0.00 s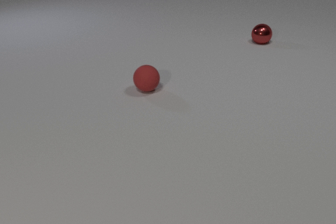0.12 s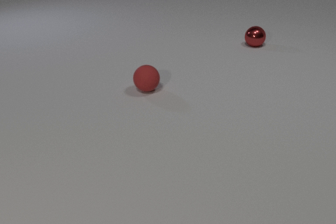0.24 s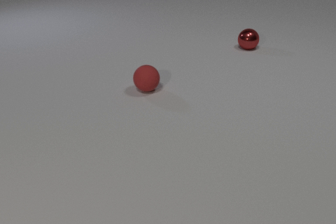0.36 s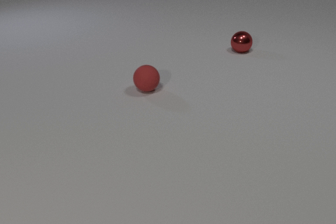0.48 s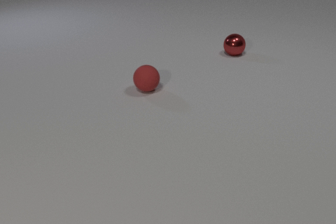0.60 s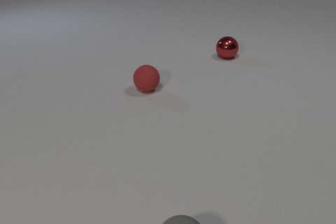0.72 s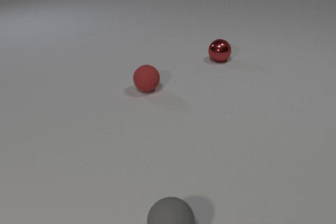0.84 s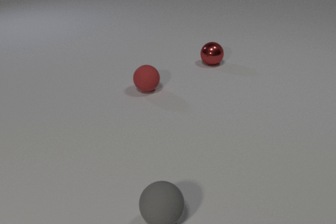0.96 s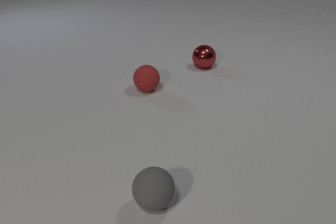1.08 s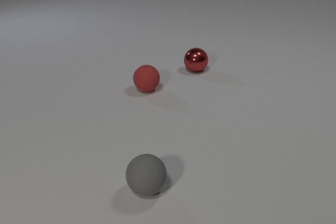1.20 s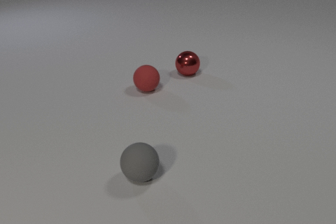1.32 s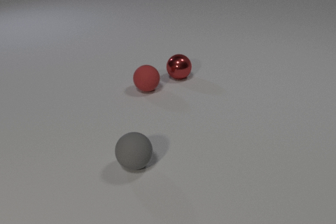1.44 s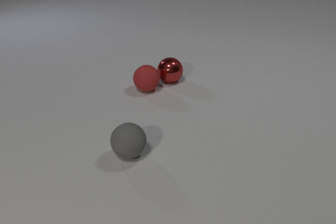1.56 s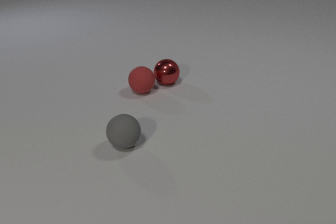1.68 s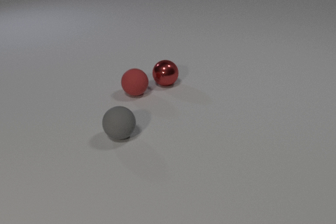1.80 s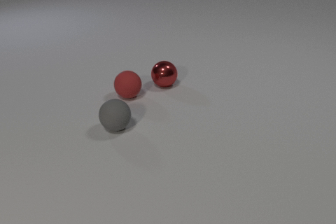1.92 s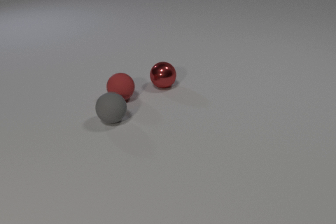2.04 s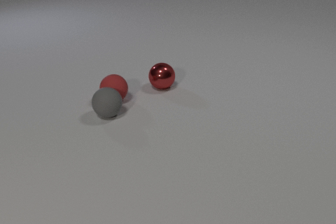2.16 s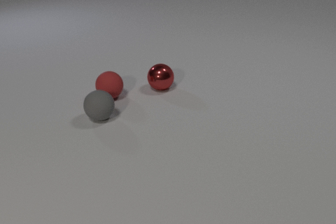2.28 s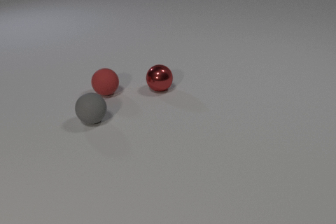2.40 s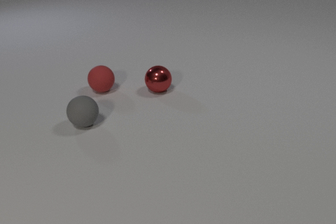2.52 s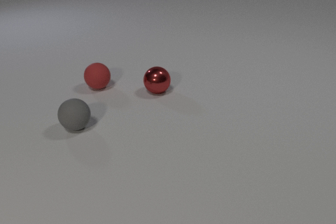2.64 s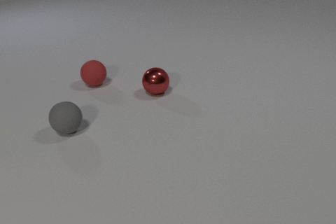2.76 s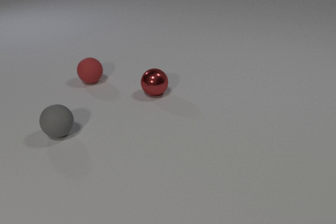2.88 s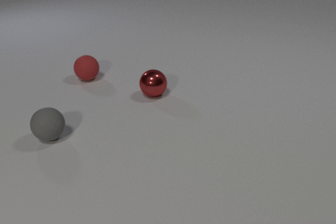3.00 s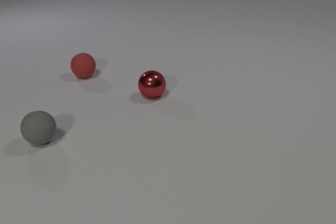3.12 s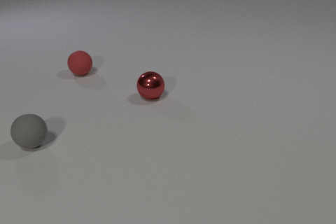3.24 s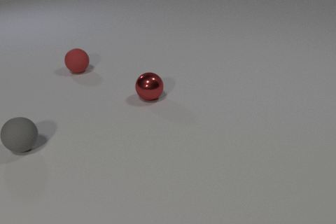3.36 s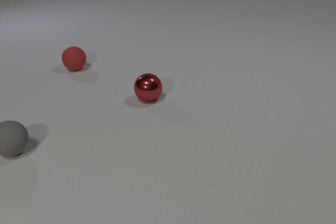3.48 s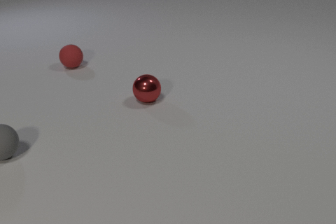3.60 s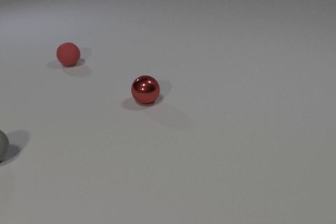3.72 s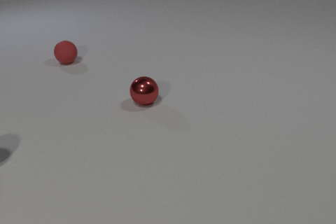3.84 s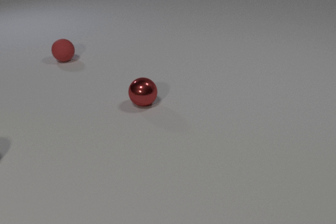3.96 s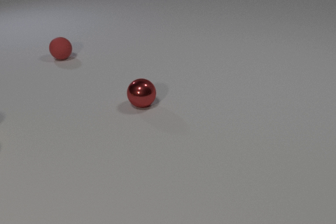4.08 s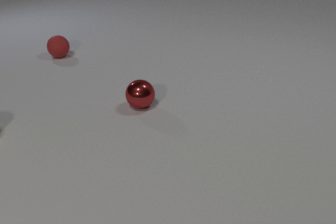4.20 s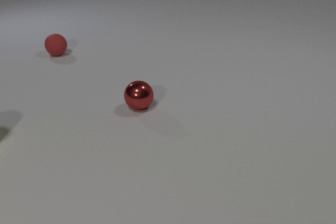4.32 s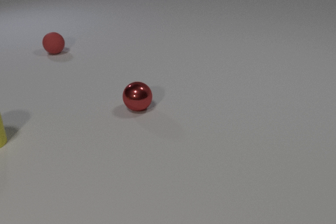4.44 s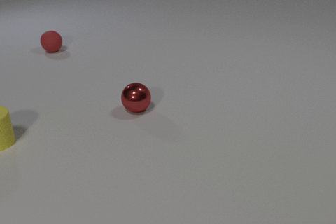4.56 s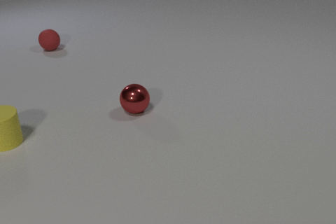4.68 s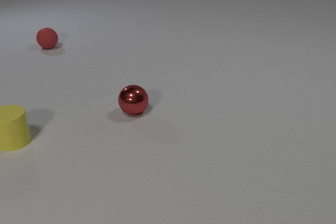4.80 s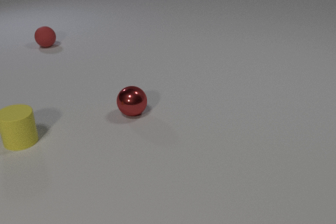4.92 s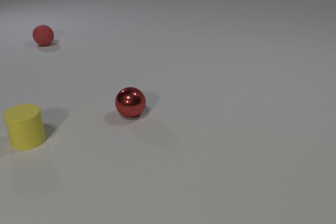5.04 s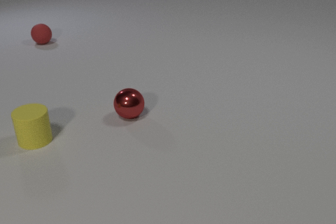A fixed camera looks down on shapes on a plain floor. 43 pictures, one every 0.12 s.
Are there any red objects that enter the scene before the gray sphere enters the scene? no.
What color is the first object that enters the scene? gray.
What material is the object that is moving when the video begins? metal.
0.00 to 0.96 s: The red metal sphere rolls toward the camera and to the left. The gray rubber sphere comes in at the bottom edge, rolls away from the camera and to the left.
0.96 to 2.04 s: The red metal sphere rolls toward the camera and to the left. The red rubber sphere rolls to the left and toward the camera. The gray rubber sphere rolls away from the camera. The red metal sphere and the red rubber sphere collide. The red rubber sphere and the gray rubber sphere collide.
2.04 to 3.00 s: The red metal sphere rolls toward the camera and to the left. The red rubber sphere rolls away from the camera and to the left. The gray rubber sphere rolls to the left and toward the camera.
3.00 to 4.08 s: The red metal sphere rolls toward the camera and to the left. The red rubber sphere rolls away from the camera and to the left. The gray rubber sphere rolls to the left, leaves at the left edge.
4.08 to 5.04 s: The red metal sphere rolls toward the camera and to the left. The red rubber sphere rolls away from the camera. The yellow rubber cylinder comes in at the left edge, slides to the right.
